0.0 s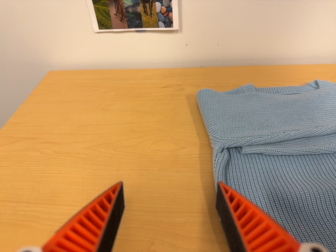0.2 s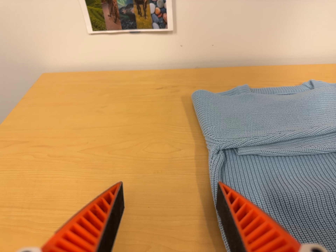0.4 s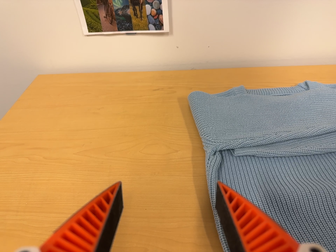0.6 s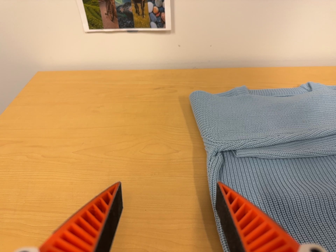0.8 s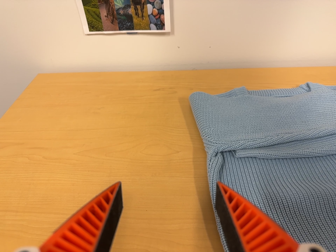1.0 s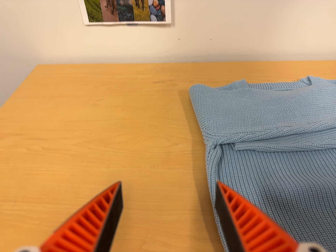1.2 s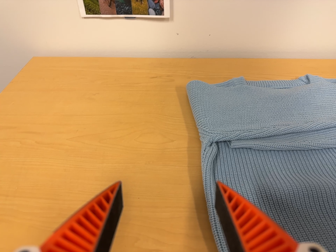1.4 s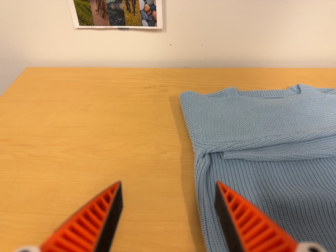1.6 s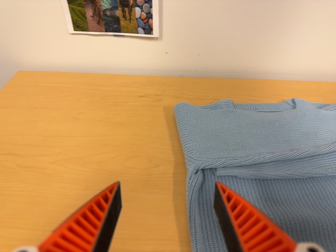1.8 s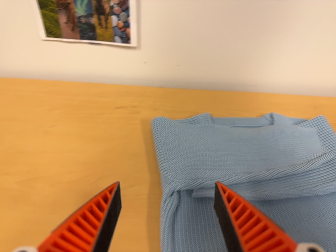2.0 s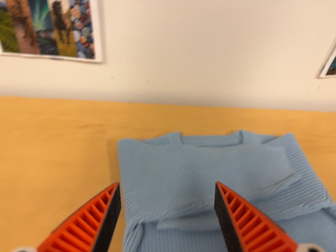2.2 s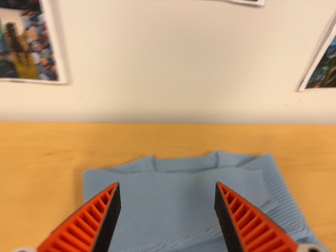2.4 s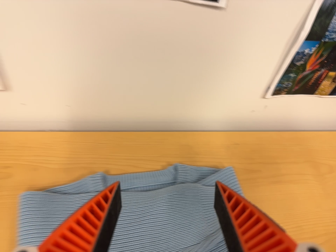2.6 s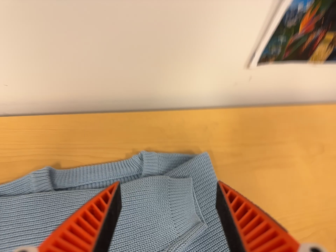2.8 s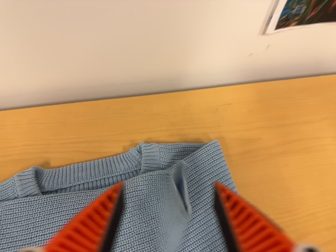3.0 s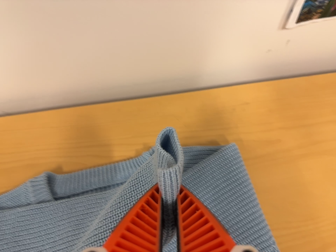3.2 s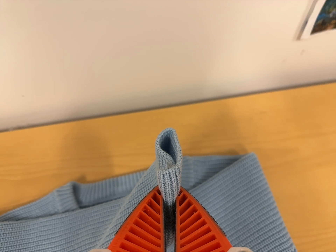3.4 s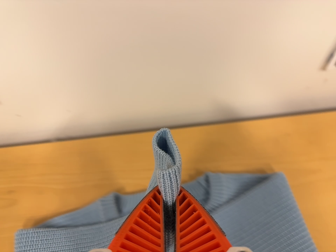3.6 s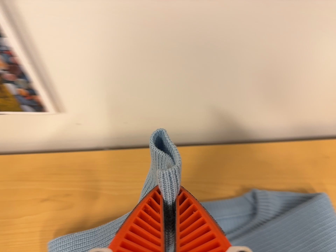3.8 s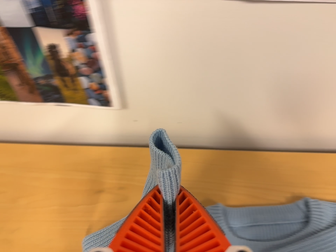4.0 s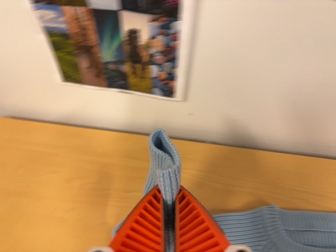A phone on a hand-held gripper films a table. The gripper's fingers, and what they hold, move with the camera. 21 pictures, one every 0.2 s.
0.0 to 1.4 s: The camera shifts only a little, or ends up much as it began.
1.4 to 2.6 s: The camera swings to its right by about 15 degrees, and the scene slides to the left. It travels toward the top of its view, forward and to its right, about 36 cm. Its aim tips toward the bottom of its view by about 10 degrees.
2.6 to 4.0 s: The camera swings to its left by about 20 degrees, and the scene slides to the right. It travels to its left, about 26 cm, so close, fixed things drift to the right. It rolls about its line of sight by about 10 degrees, and the scene rotates clockwise.
The film runs backward here.
